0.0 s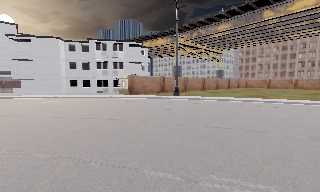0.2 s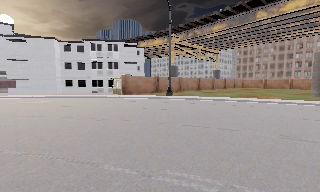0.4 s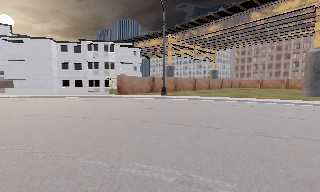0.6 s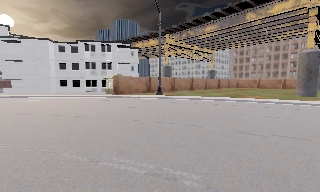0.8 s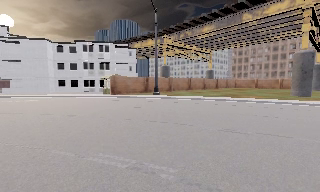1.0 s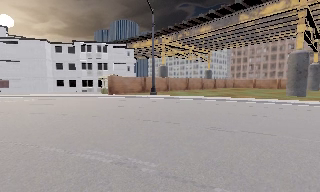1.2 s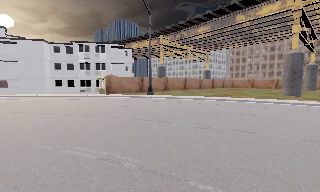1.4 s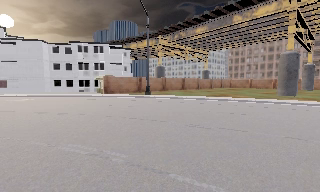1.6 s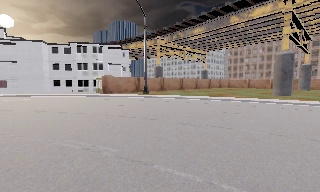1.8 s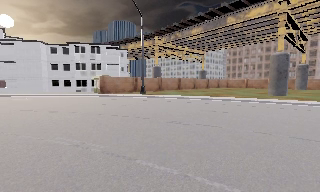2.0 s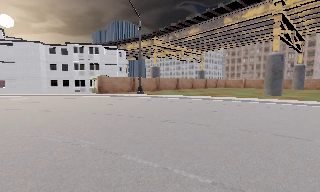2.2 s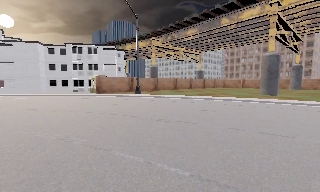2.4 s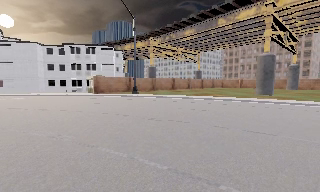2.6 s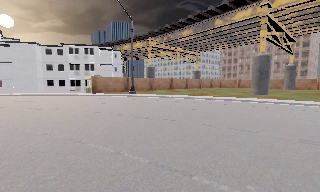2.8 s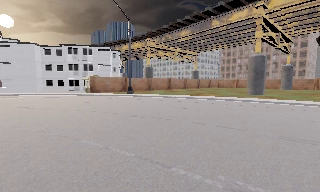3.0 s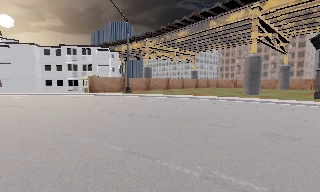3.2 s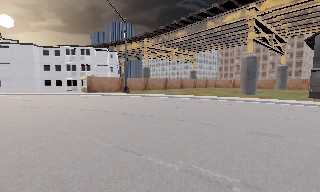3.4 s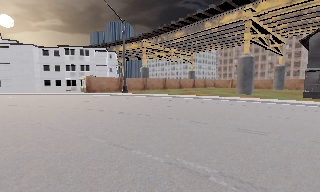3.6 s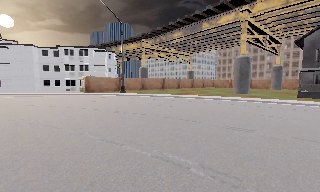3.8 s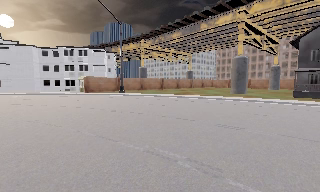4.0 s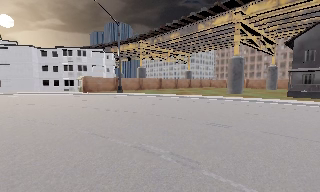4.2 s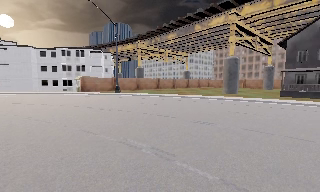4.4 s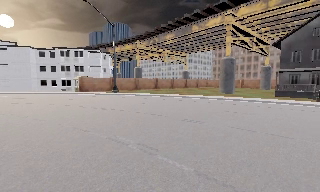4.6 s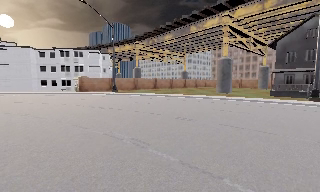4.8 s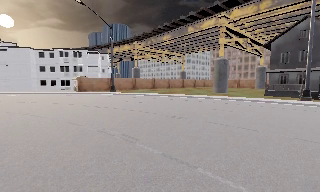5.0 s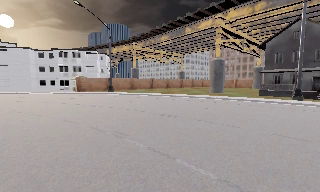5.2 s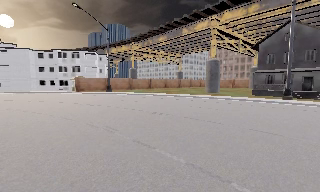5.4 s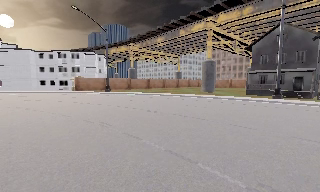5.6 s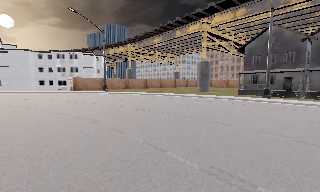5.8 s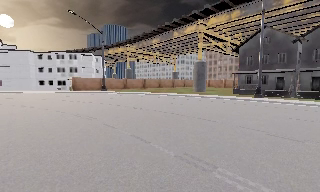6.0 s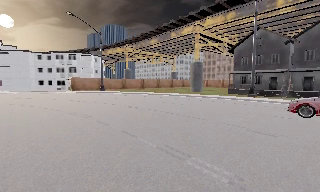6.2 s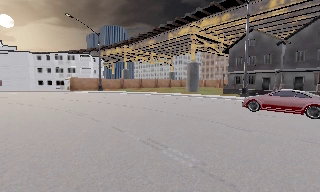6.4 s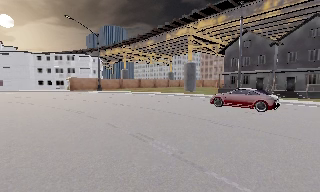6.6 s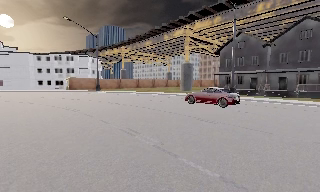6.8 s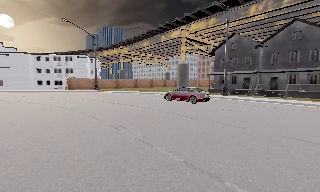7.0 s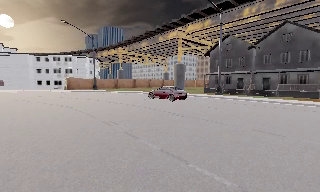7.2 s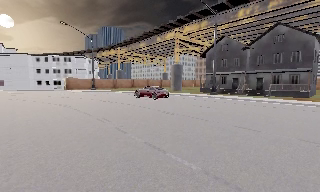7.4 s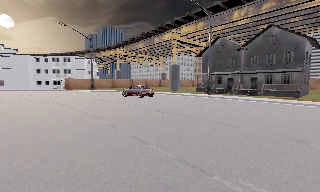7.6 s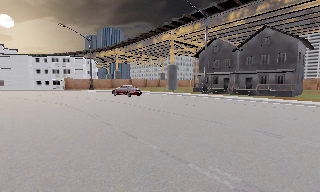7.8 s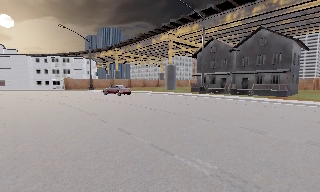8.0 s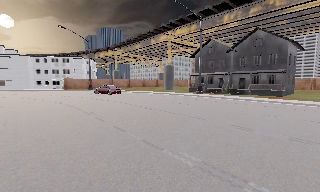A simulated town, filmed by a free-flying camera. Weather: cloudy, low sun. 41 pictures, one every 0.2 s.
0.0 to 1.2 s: The camera travels to its right and backward, about 3.5 m, so close, fixed things drift to the left. It loses speed.
1.2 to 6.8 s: The camera travels to its right and backward, about 16 m, so close, fixed things drift to the left. It gains speed.
6.8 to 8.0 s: The camera travels backward and to its right, about 3.5 m, so what stands in front gets smaller. It loses speed.
The film runs forward here.
